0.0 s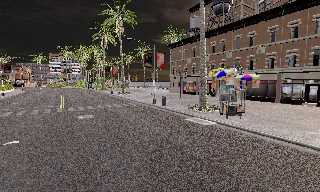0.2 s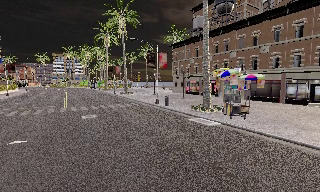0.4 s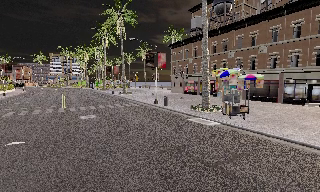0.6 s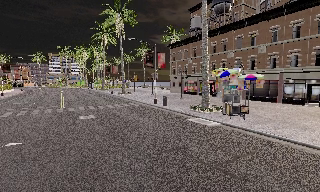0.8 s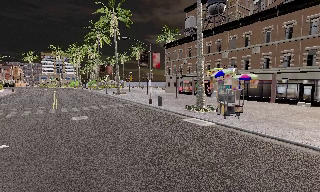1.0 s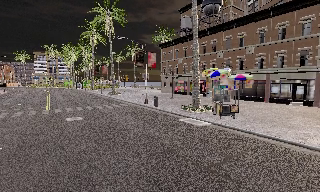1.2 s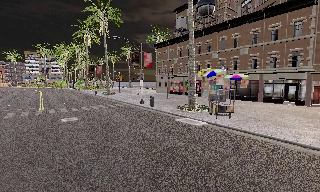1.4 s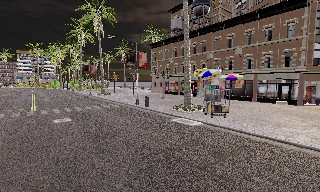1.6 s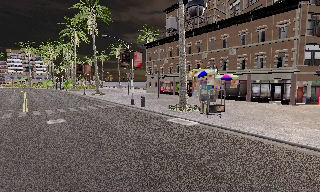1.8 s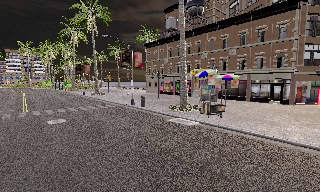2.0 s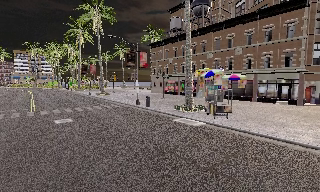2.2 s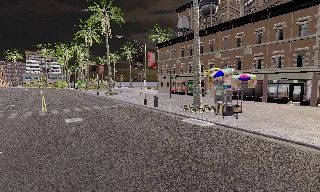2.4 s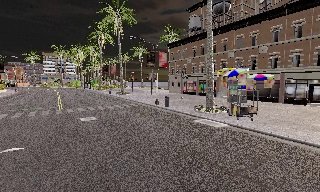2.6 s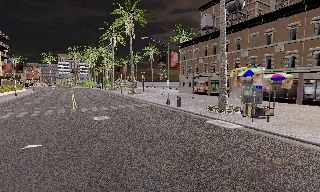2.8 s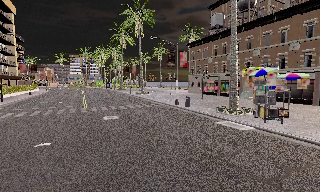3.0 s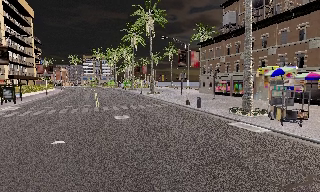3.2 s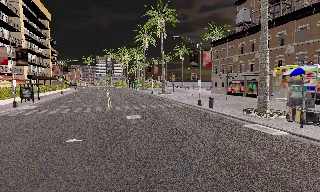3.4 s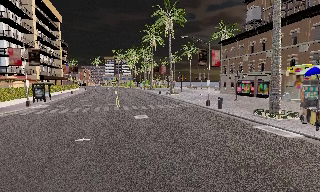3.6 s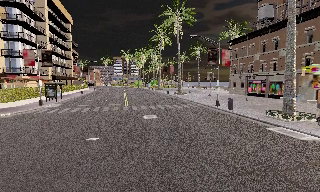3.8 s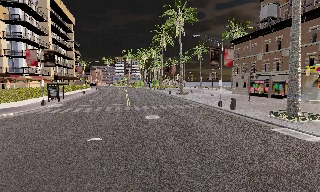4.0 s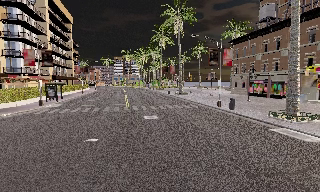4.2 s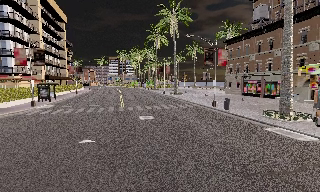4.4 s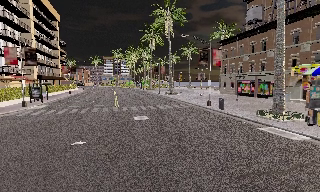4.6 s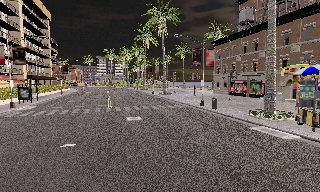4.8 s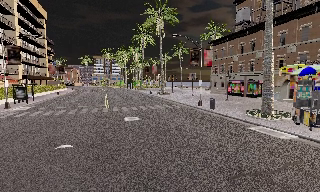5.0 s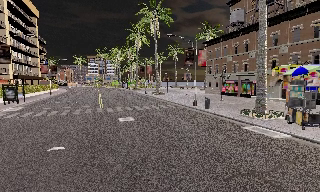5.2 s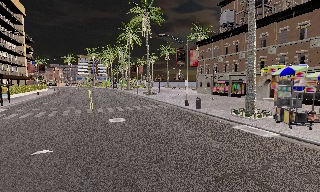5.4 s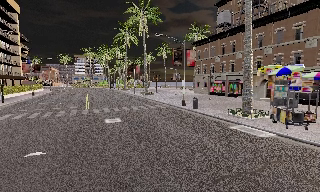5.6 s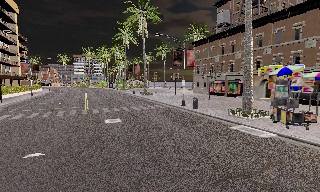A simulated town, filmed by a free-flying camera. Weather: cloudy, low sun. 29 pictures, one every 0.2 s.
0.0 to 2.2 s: The camera travels to its left and forward, about 1 m.
2.2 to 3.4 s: The camera swings to its left by about 20 degrees, and the scene slides to the right.
3.4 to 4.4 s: The camera shifts only a little, or ends up much as it began.
4.4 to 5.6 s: The camera travels forward, about 0.5 m, so what stands in front looms larger.
The film runs forward here.
